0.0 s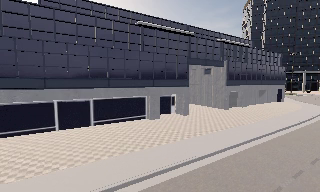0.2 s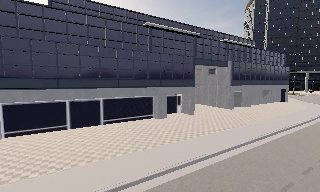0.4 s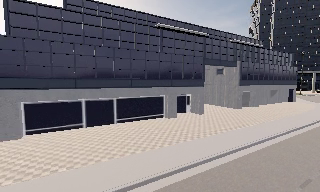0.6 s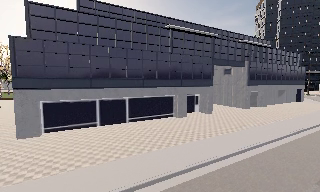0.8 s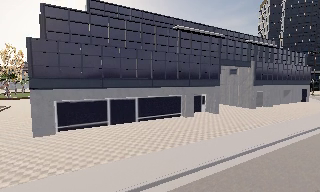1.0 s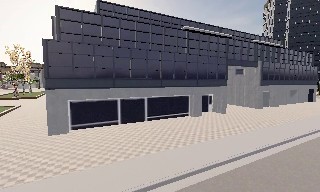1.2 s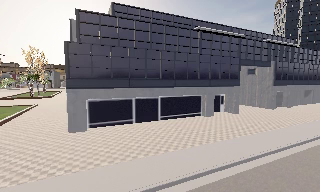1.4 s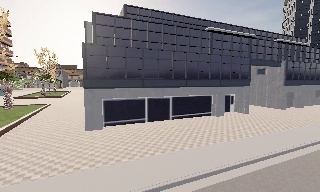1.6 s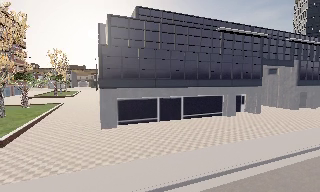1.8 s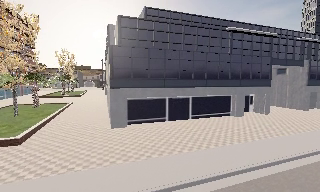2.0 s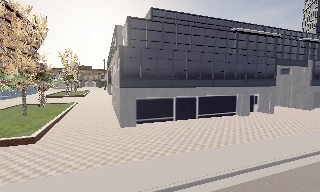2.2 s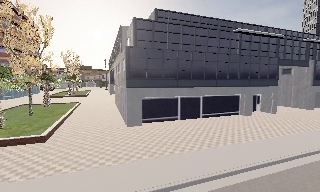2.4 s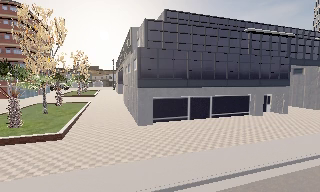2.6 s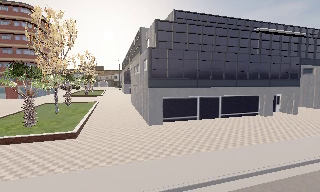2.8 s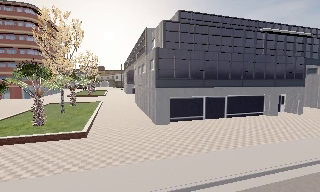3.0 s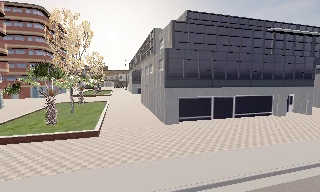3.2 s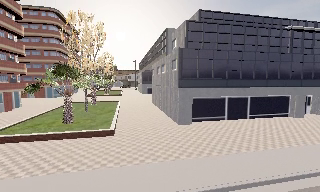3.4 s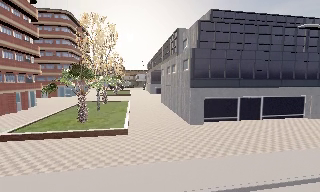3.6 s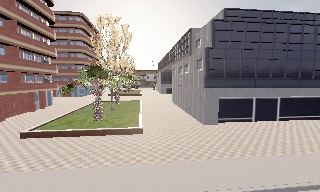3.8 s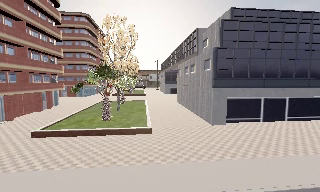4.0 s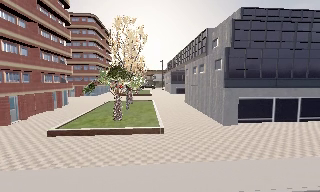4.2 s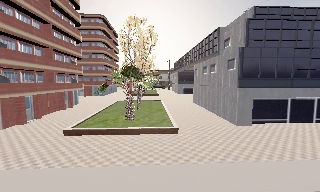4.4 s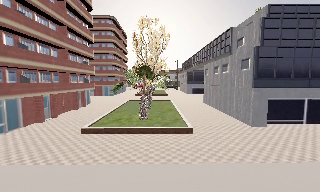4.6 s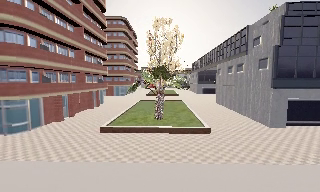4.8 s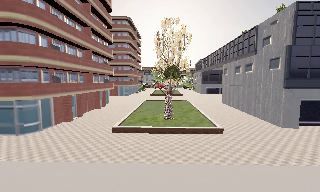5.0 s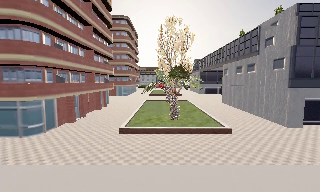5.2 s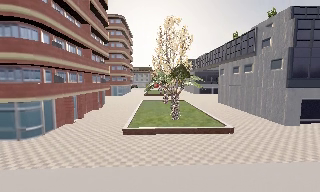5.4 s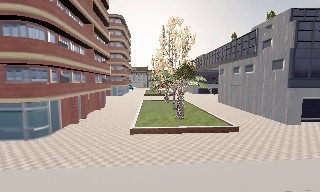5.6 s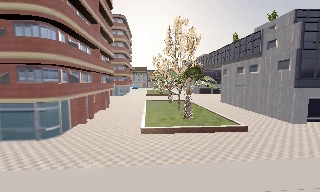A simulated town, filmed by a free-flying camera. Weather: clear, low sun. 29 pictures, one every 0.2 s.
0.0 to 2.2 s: The camera swings to its left by about 10 degrees, and the scene slides to the right. It travels to its left and backward, about 7 m, so close, fixed things drift to the right.
2.2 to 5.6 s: The camera swings to its left by about 15 degrees, and the scene slides to the right. It travels to its left, about 10 m, so close, fixed things drift to the right. It gains speed.
The film runs forward here.
